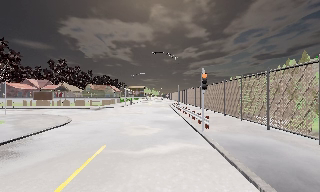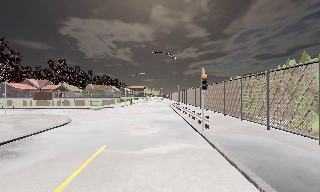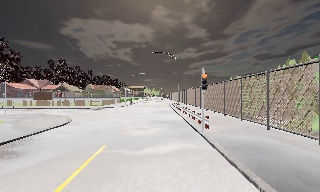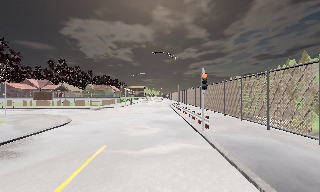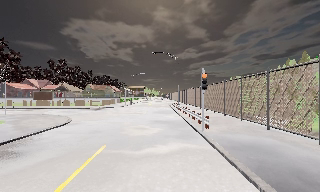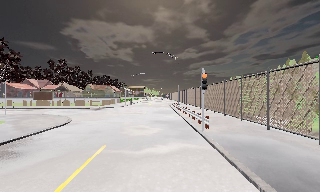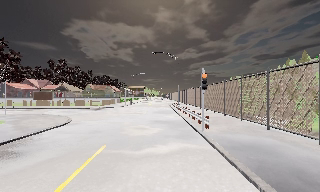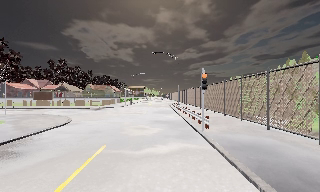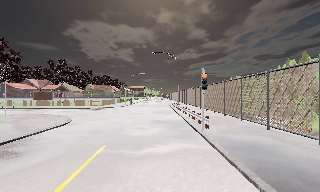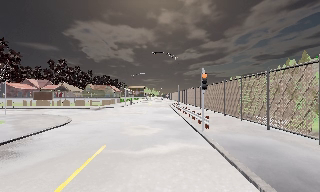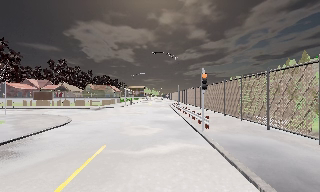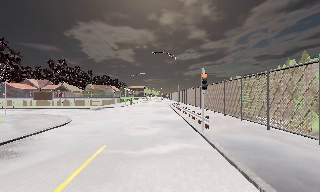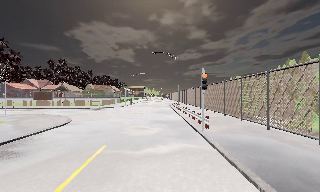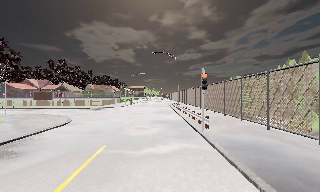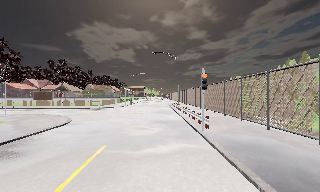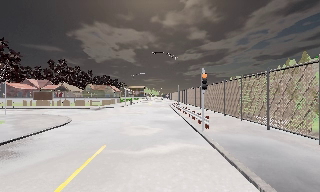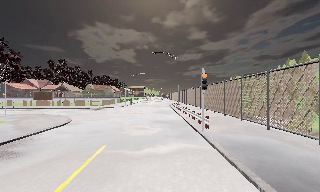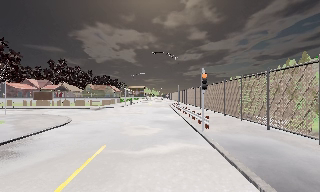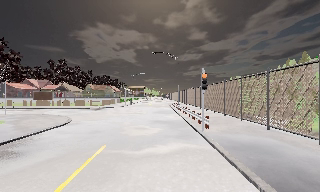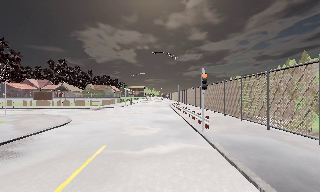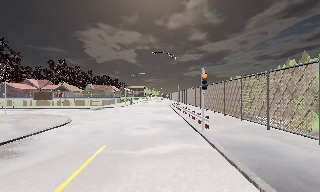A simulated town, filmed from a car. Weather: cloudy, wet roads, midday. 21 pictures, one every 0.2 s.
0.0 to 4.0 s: The camera keeps its place and its aim.
The film runs backward here.
